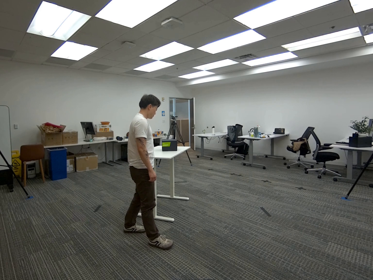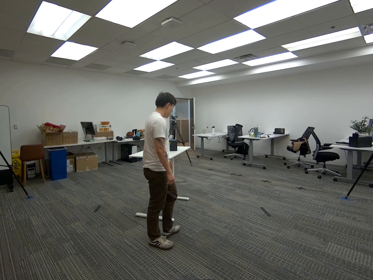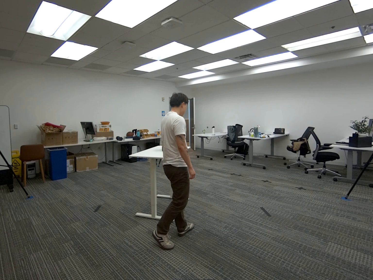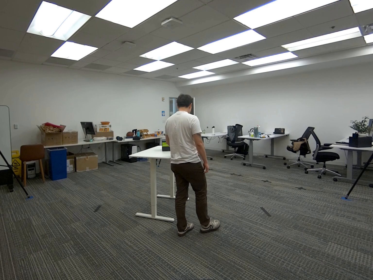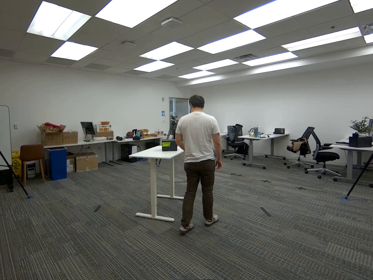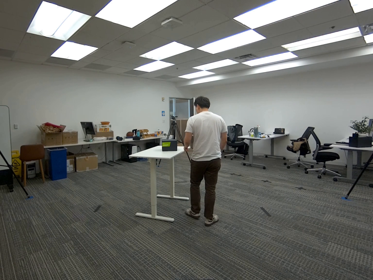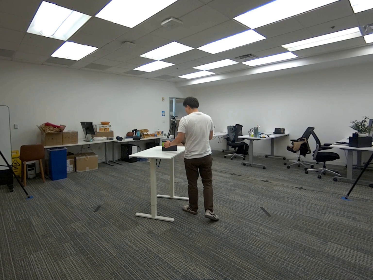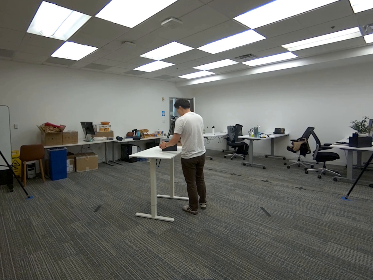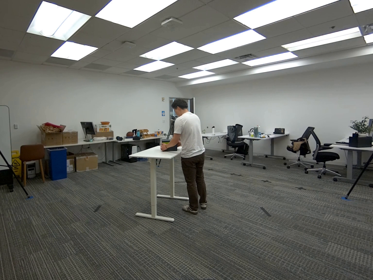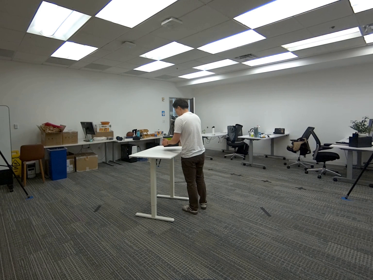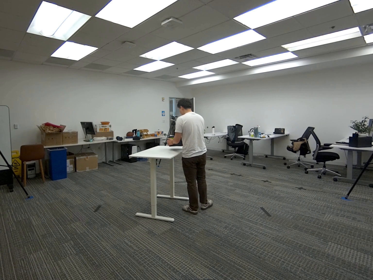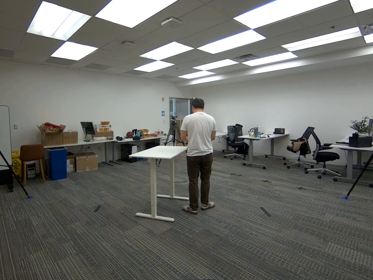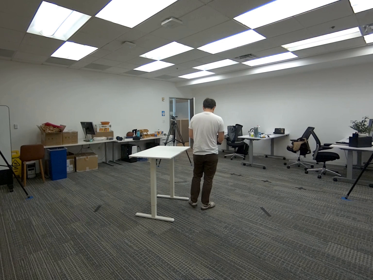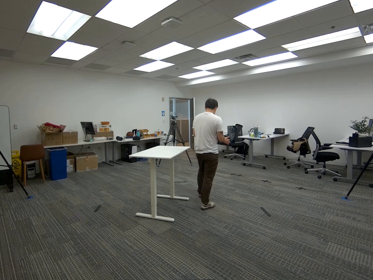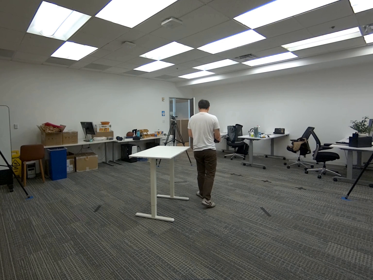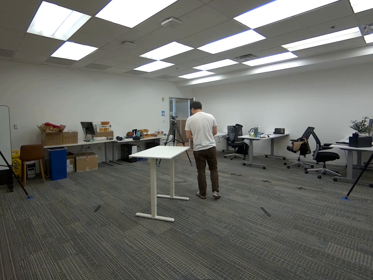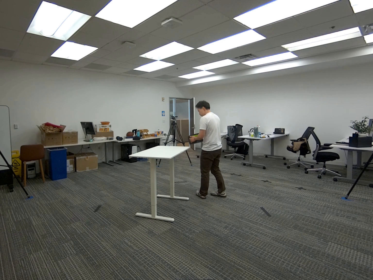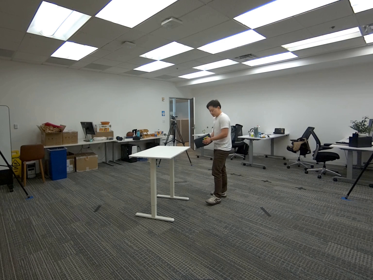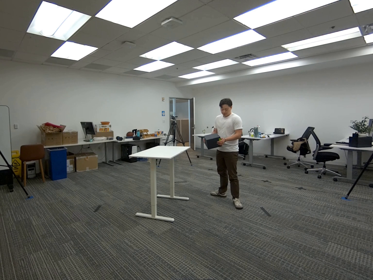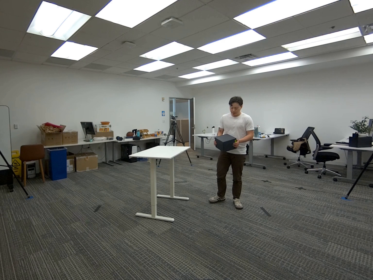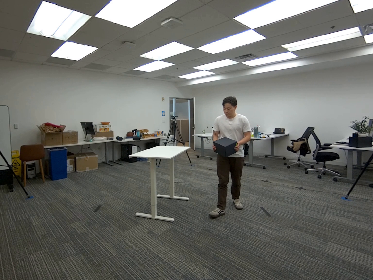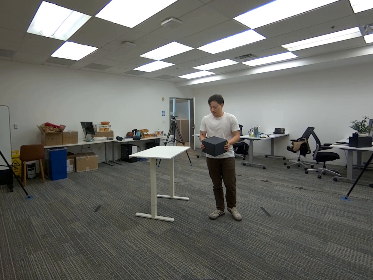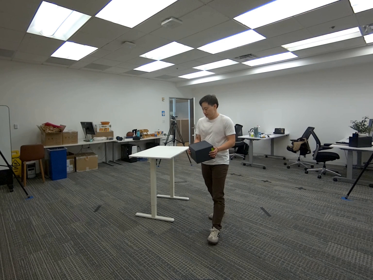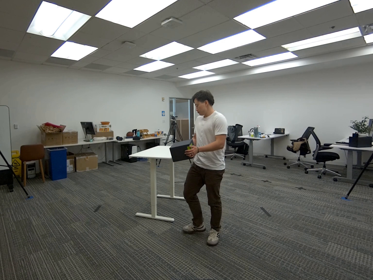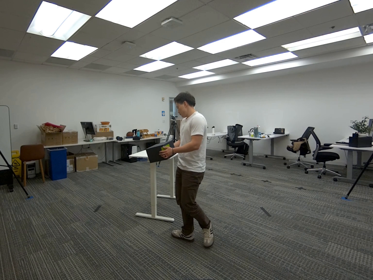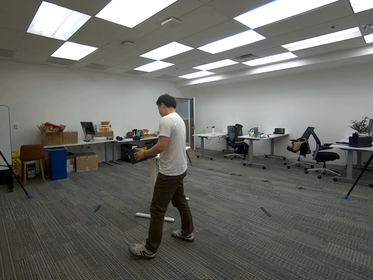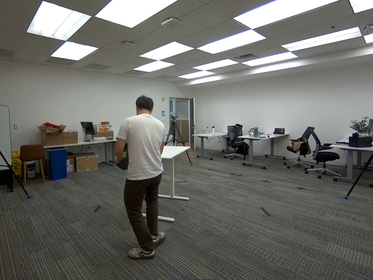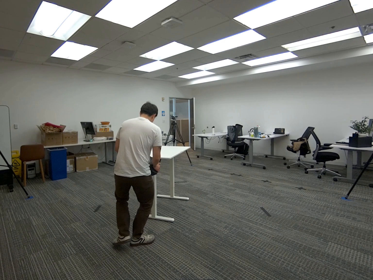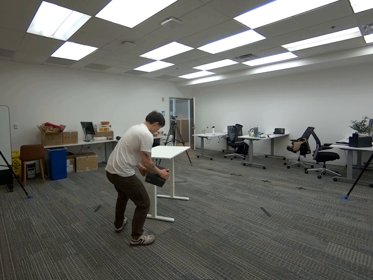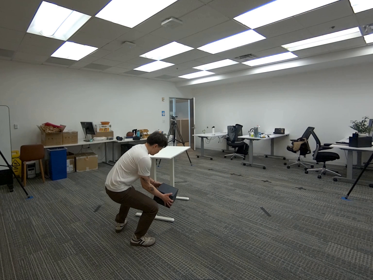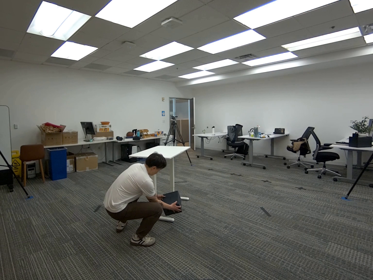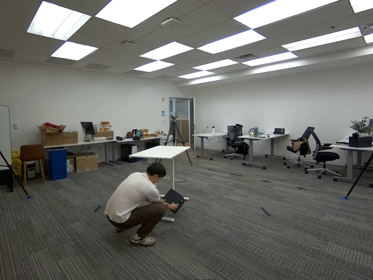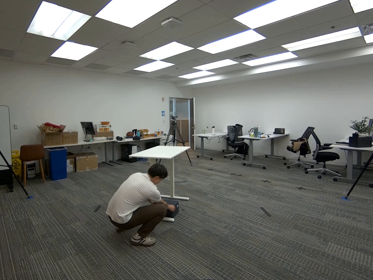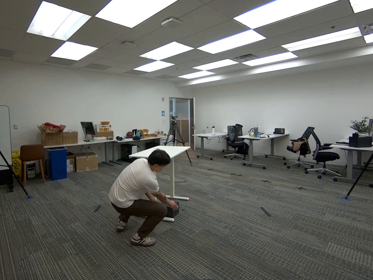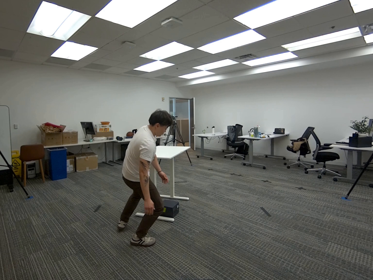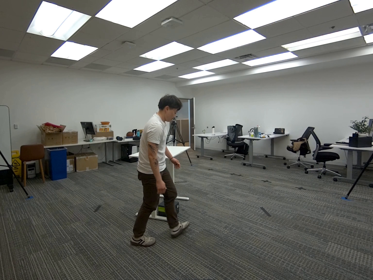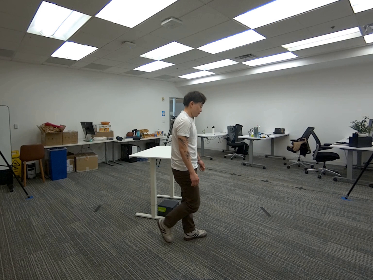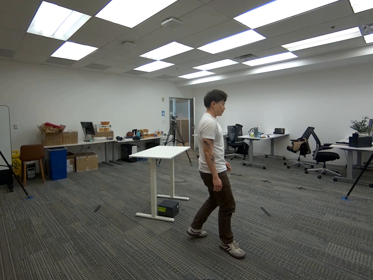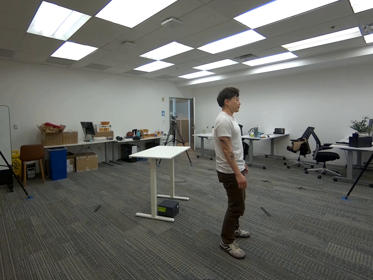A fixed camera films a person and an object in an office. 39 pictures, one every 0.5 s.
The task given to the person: Walk to the box from the table, pick up the box with both hands, and place it on the ground.
